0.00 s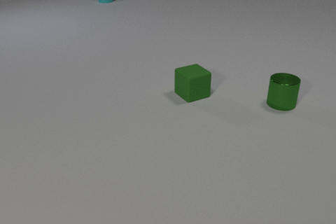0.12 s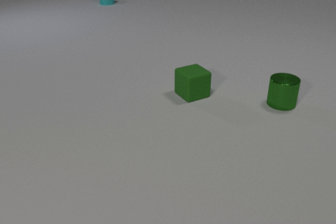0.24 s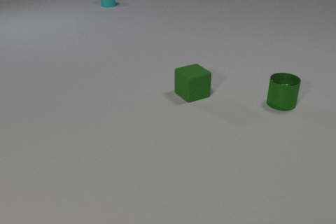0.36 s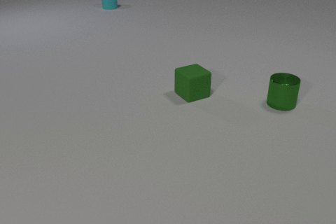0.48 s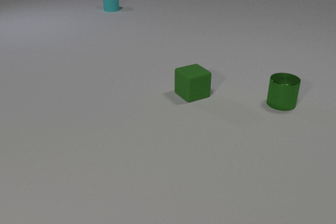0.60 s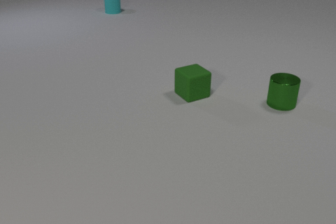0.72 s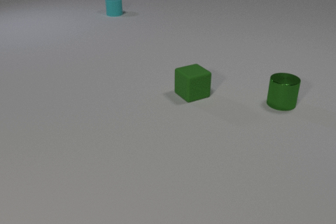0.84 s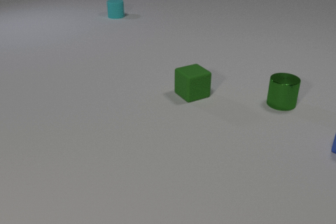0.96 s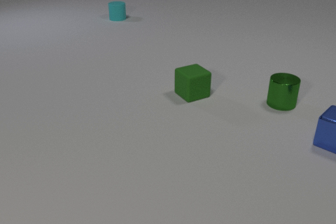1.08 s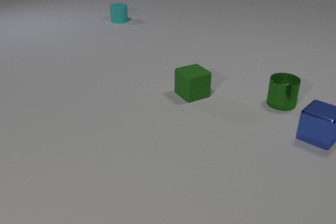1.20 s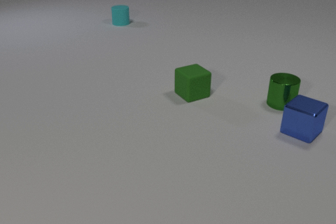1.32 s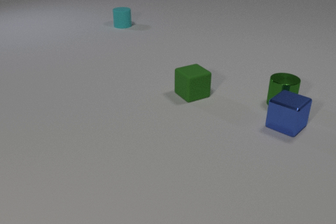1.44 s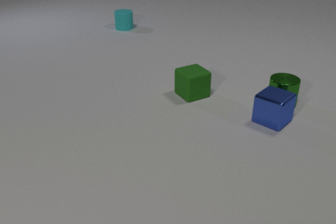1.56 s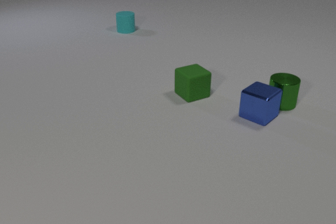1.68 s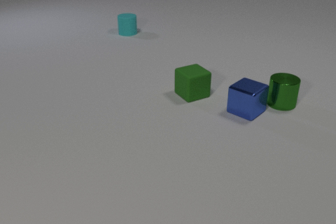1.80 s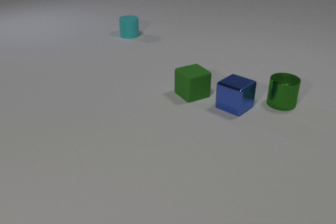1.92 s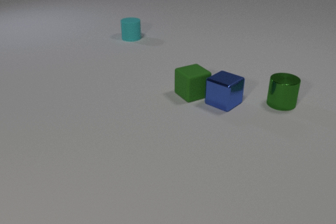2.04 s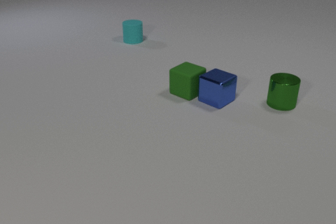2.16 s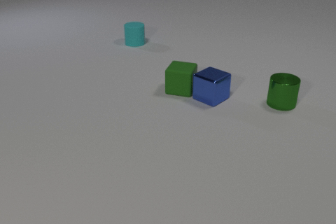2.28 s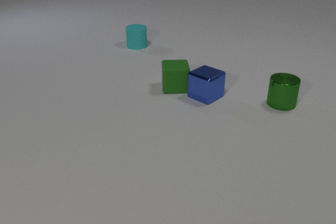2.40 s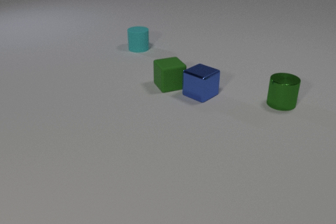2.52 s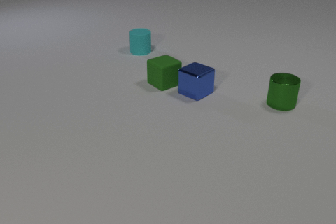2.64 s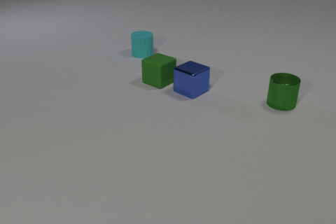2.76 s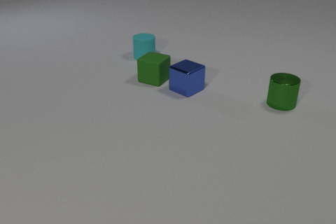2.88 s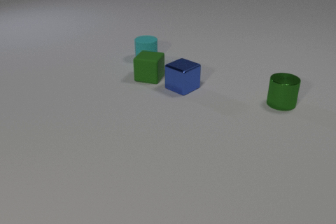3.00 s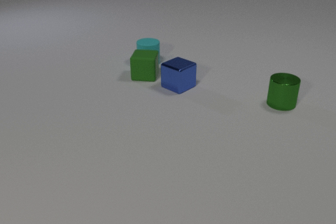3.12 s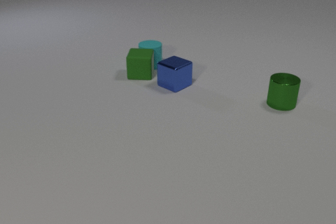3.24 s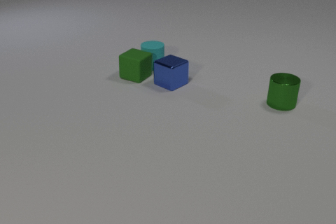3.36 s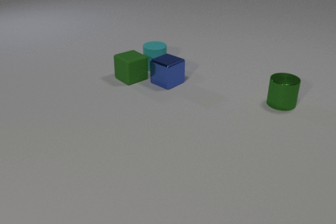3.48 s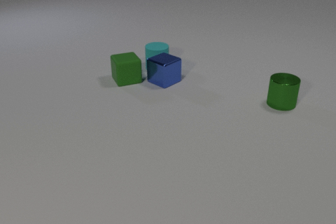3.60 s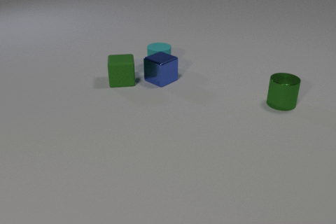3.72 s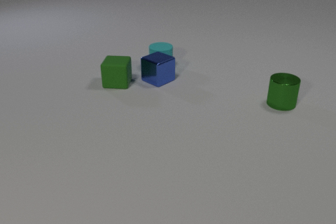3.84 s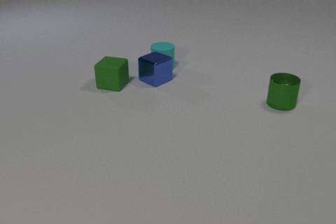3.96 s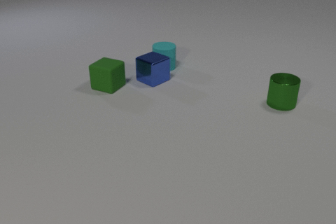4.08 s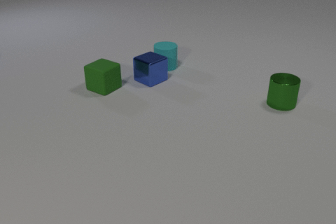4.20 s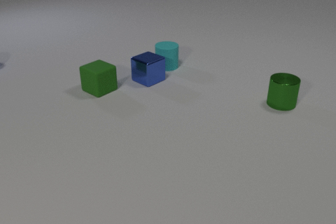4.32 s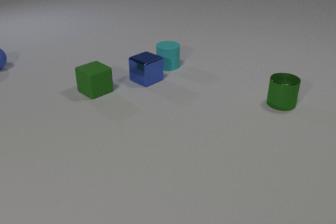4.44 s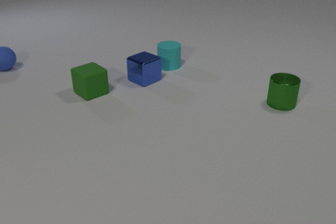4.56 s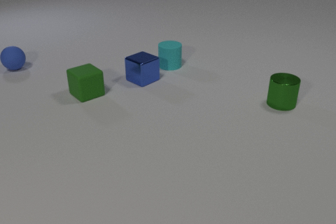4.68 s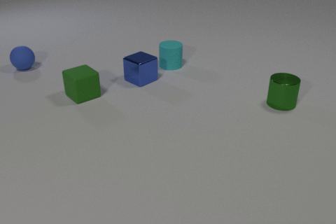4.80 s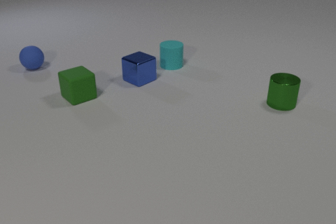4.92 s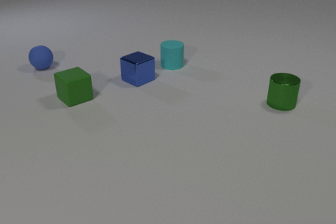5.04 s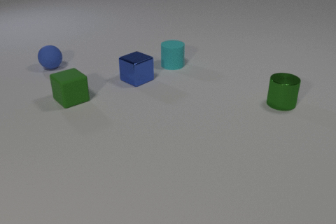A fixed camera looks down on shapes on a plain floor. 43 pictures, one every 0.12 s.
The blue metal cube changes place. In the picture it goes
to the left.
The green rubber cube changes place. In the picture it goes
to the left.
0.00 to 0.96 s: The blue metal cube comes in at the right edge, slides to the left. The cyan rubber cylinder slides toward the camera.
0.96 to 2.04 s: The blue metal cube slides to the left and away from the camera. The green rubber cube spins so that its near face slides to the right, counterclockwise seen from above. The cyan rubber cylinder slides toward the camera. The blue metal cube and the green rubber cube collide.
2.04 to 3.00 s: The blue metal cube slides to the left and away from the camera. The green rubber cube slides to the left and away from the camera, spins counterclockwise seen from above by about 120 degrees, its near face sliding to the right. The cyan rubber cylinder slides toward the camera.
3.00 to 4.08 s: The blue metal cube slides to the left and away from the camera. The green rubber cube slides to the left and toward the camera, spins so that its near face slides to the left, clockwise seen from above. The cyan rubber cylinder slides to the right and toward the camera. The green rubber cube and the cyan rubber cylinder collide. The blue metal cube and the cyan rubber cylinder collide.
4.08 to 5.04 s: The blue metal cube slides to the left. The green rubber cube slides to the left and toward the camera. The cyan rubber cylinder slides to the right. The blue rubber sphere comes in at the left edge, rolls to the right.
Are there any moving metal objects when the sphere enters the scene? yes.
Are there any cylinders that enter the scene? no.
How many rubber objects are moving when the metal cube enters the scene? 1.
